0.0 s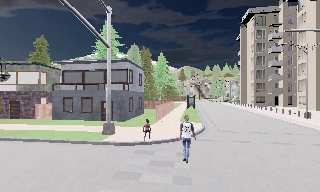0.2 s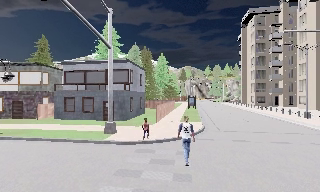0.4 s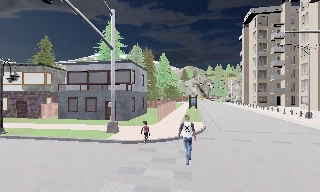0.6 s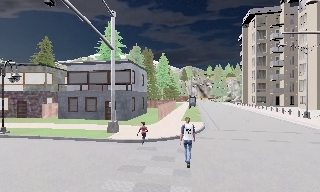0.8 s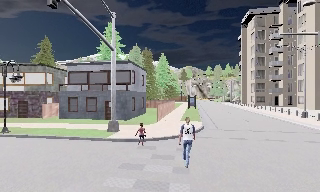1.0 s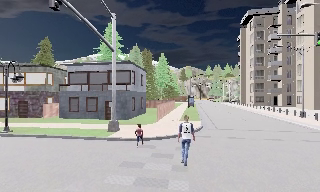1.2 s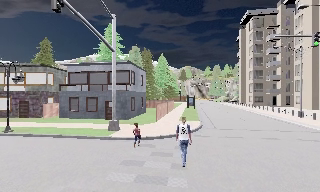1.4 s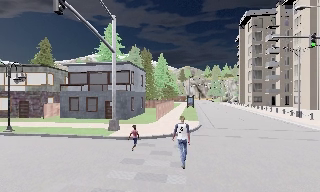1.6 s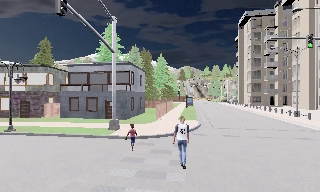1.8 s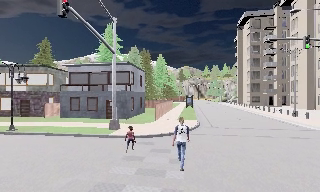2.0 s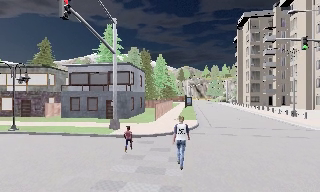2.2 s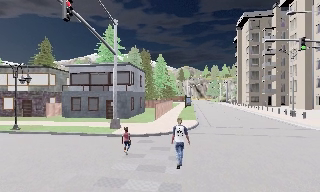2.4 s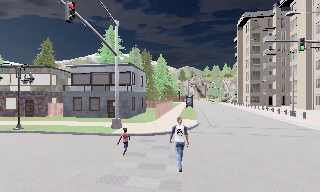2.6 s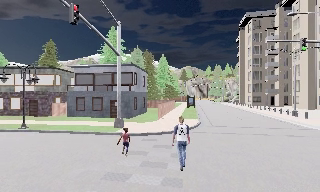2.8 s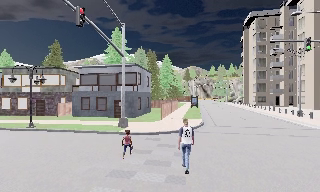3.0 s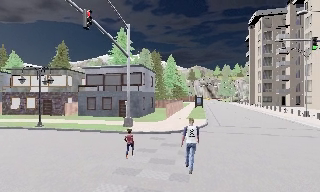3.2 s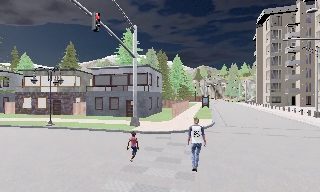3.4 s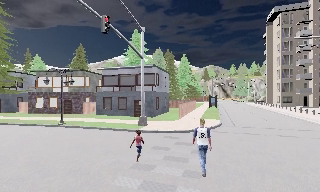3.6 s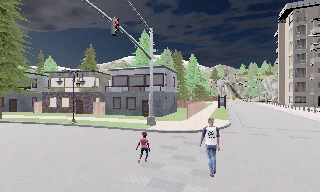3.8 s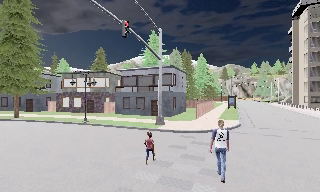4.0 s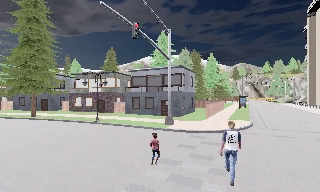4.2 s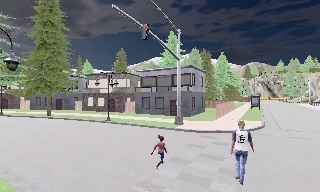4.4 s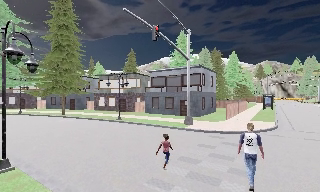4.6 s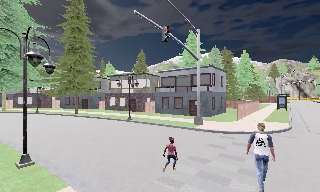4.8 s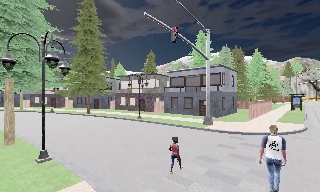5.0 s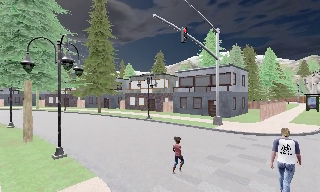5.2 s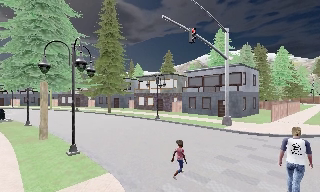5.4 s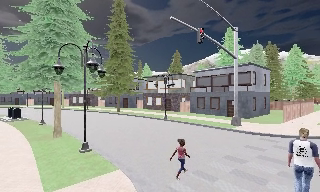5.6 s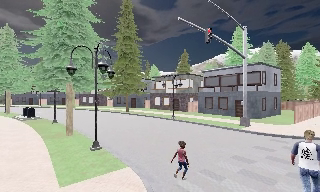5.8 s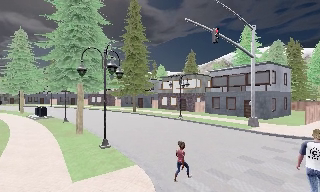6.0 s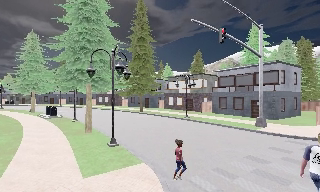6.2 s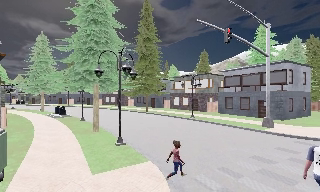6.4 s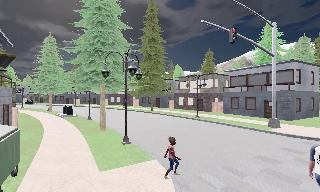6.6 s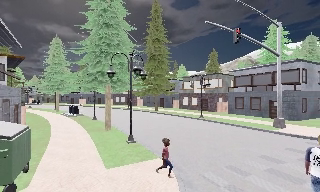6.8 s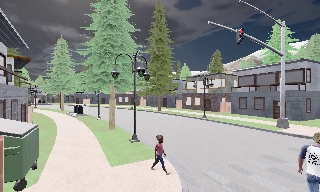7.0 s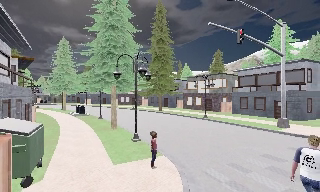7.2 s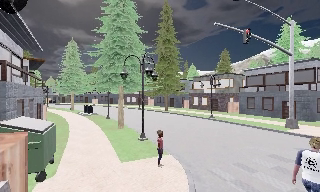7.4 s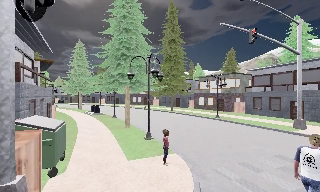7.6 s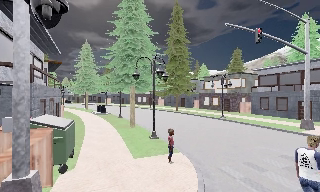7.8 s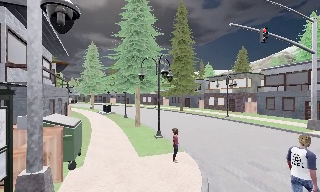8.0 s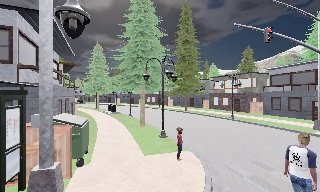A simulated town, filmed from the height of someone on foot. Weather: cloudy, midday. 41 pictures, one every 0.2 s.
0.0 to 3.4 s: The camera travels backward, about 2.5 m, so what stands in front gets smaller.
3.4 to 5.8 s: The scene slides to the right, as the camera pans about 35 degrees to its left. It travels backward, about 1.5 m.
5.8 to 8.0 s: The camera pans to its left, which is counterclockwise from overhead, by about 20 degrees. It travels backward, about 1.5 m, so what stands in front gets smaller.
The film runs backward here.
